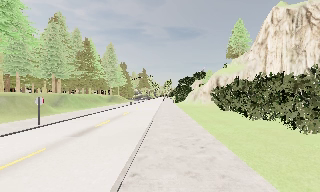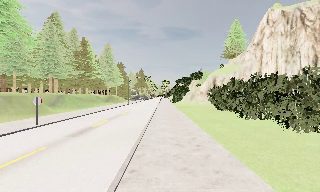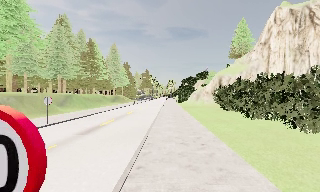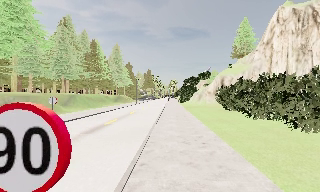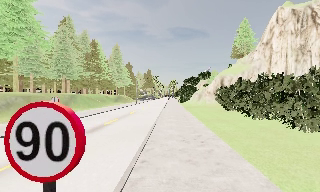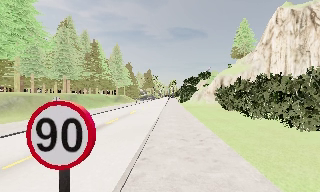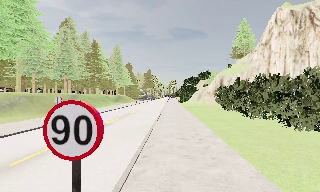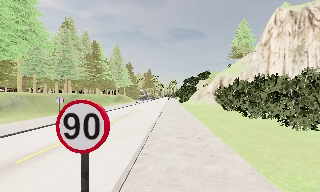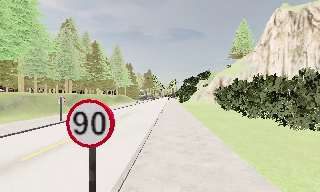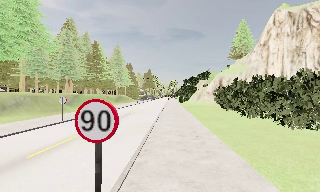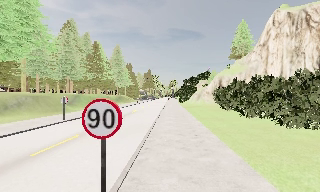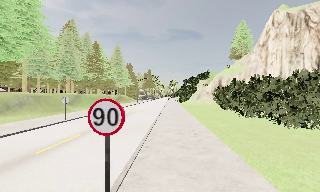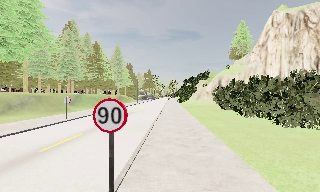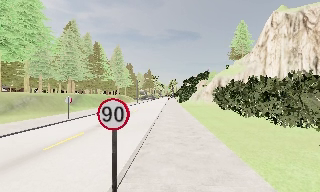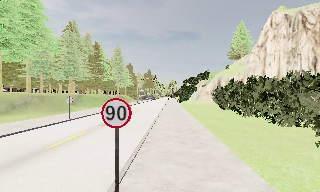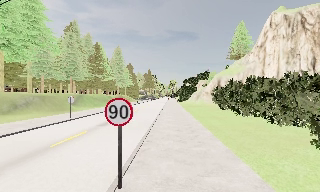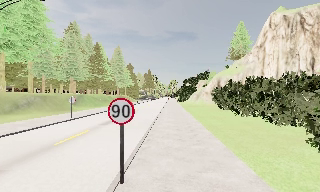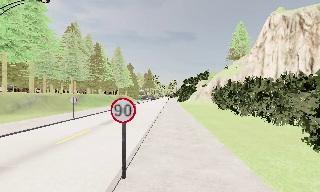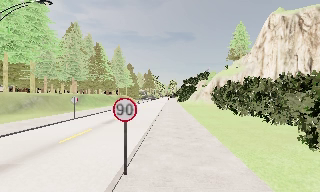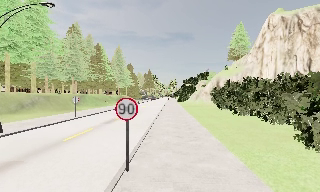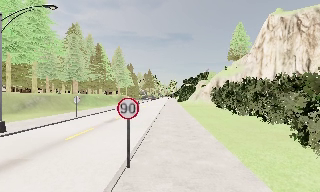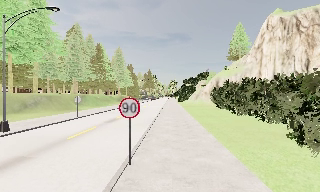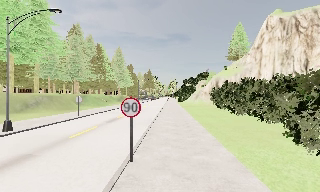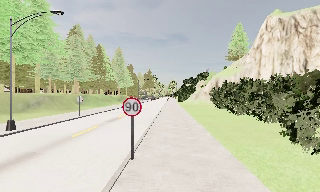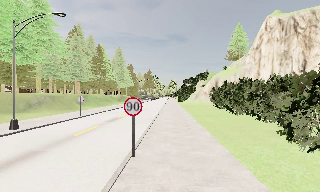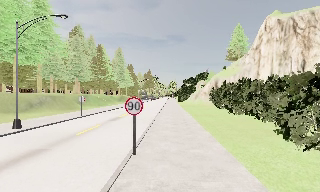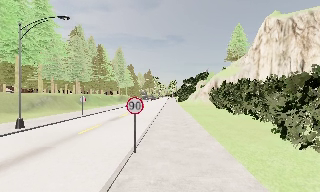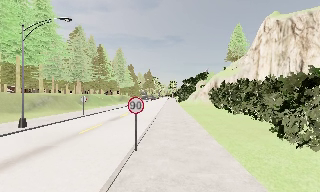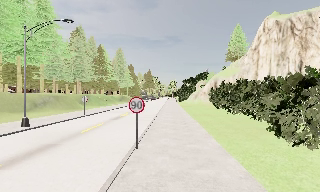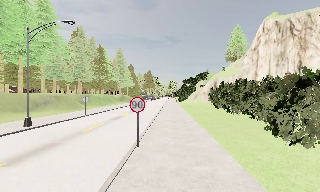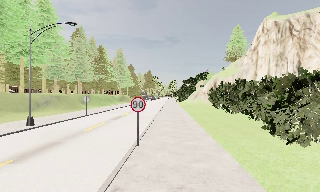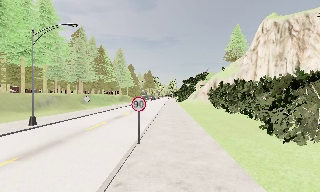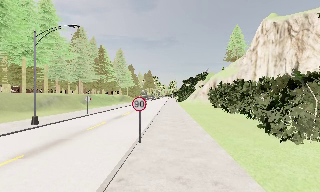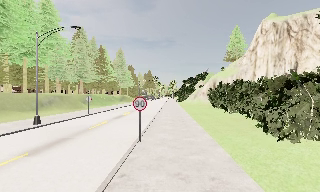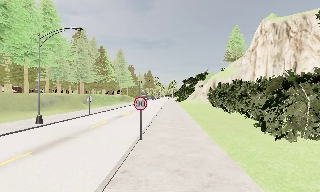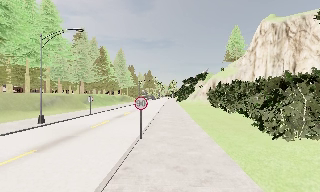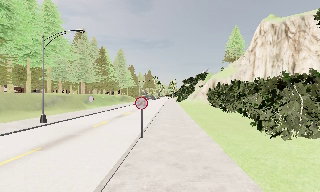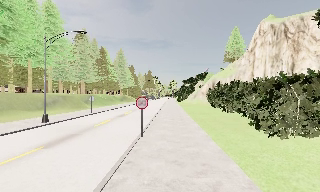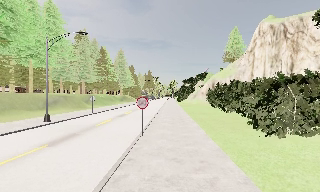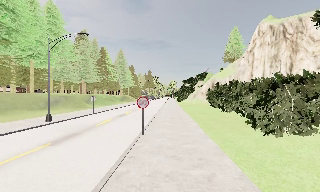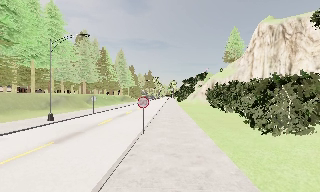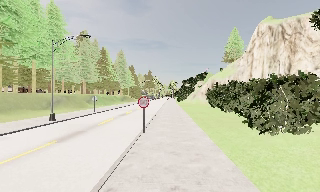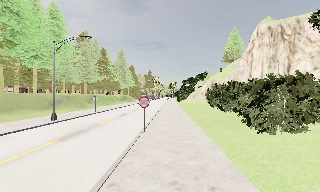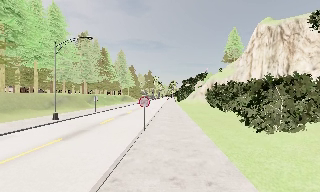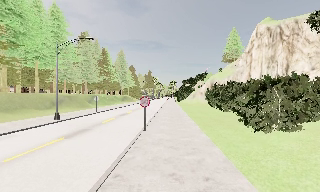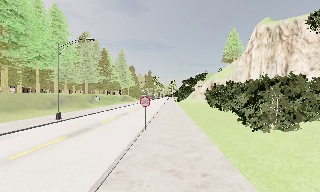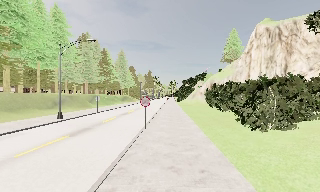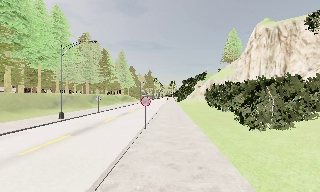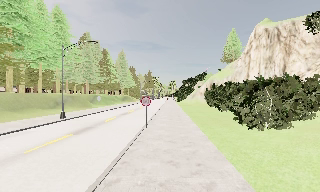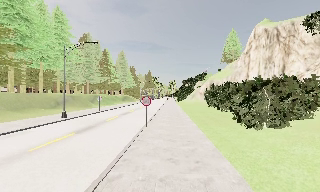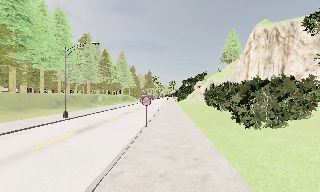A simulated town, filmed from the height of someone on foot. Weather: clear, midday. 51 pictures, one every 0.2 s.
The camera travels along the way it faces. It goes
backward.
0.0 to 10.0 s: The camera travels backward, about 11 m, so what stands in front gets smaller.
The film runs backward here.
